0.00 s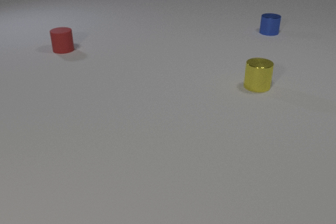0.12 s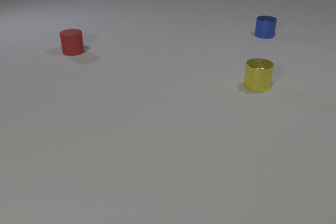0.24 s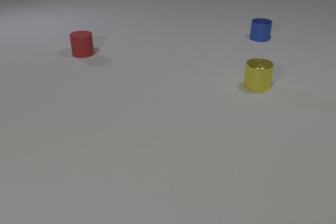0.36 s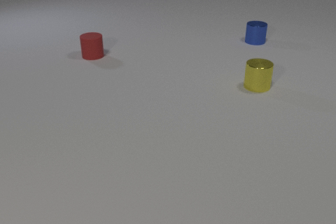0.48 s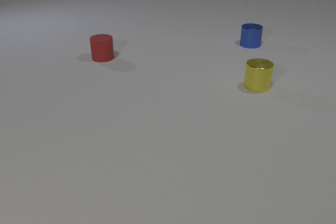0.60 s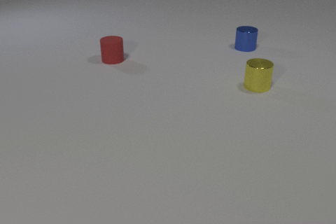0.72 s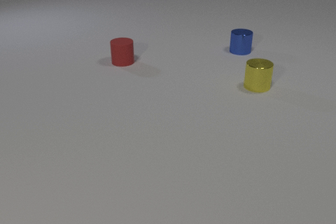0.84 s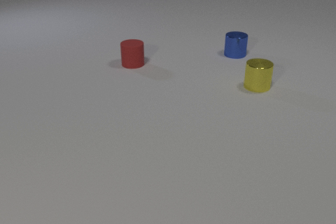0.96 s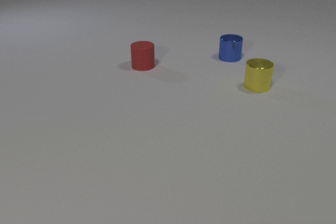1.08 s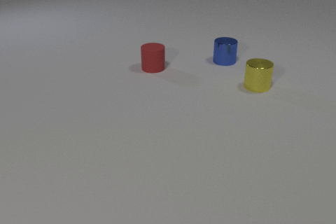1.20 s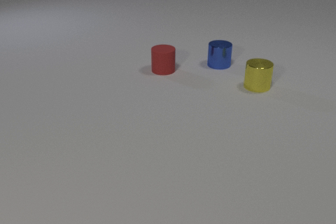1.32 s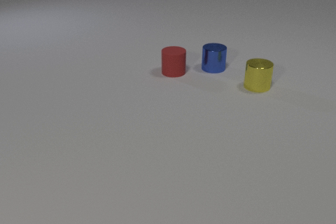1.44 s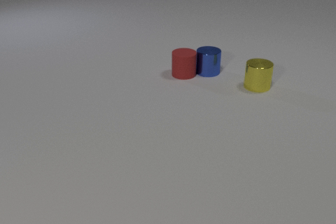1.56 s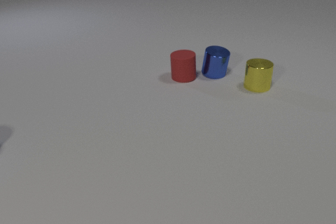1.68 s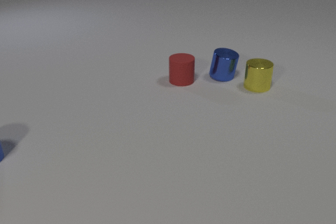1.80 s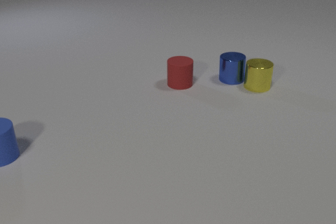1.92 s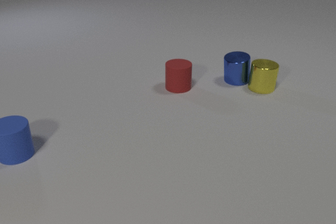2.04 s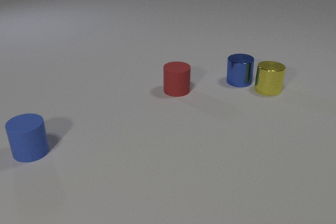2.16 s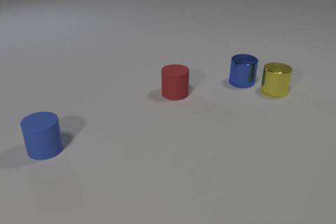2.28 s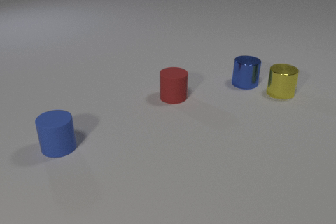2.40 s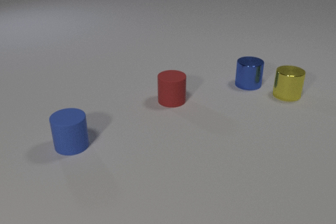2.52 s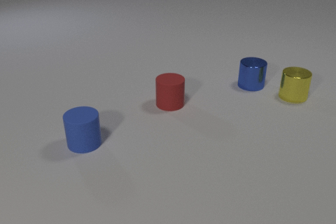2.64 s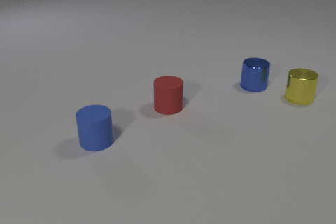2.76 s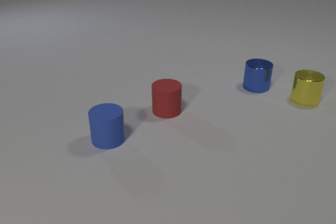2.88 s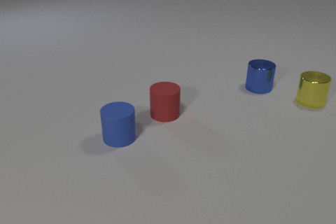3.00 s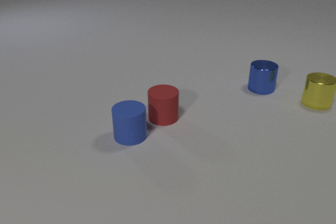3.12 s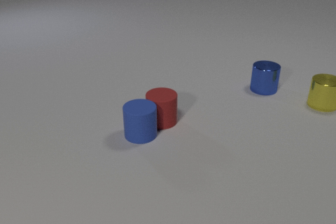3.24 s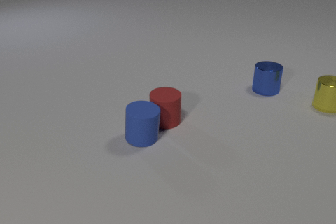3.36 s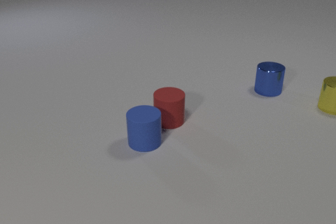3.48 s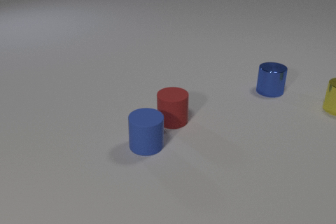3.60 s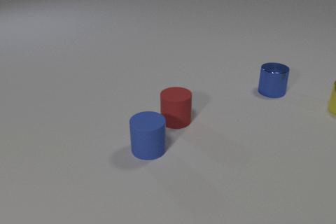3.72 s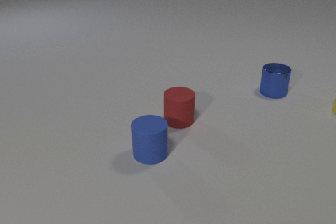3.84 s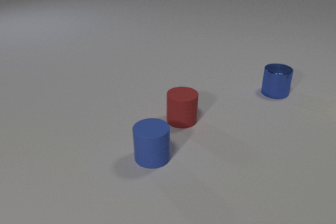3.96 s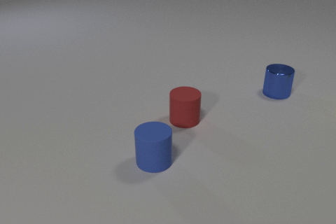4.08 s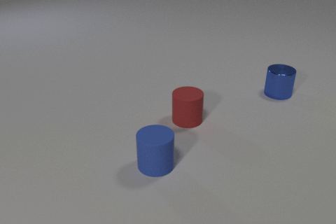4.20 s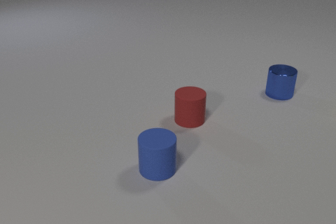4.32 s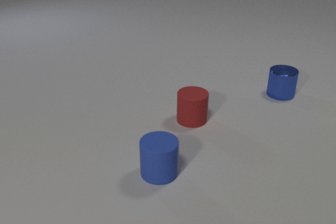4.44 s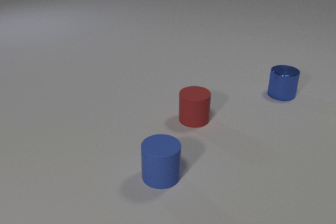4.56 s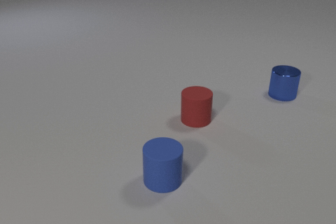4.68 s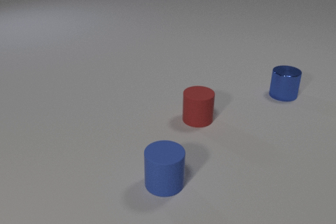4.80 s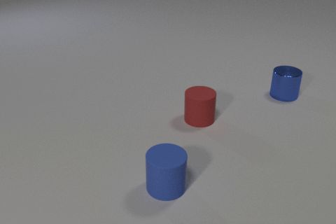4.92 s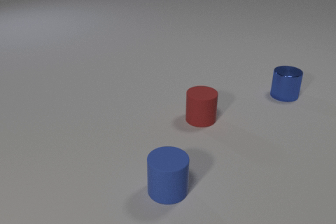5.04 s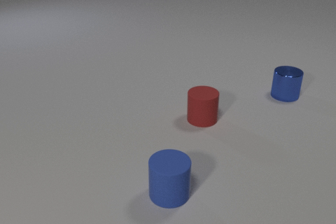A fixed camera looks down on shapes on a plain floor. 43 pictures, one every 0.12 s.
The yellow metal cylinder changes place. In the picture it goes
to the right.
The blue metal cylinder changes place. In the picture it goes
toward the camera.
0.00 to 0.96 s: The red rubber cylinder slides to the right and toward the camera. The blue metal cylinder slides toward the camera and to the left.
0.96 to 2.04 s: The red rubber cylinder slides toward the camera and to the right. The blue metal cylinder slides toward the camera. The blue rubber cylinder comes in at the left edge, slides to the right. The yellow metal cylinder slides to the right. The red rubber cylinder and the blue metal cylinder collide. The blue metal cylinder and the yellow metal cylinder collide.
2.04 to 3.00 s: The red rubber cylinder slides toward the camera. The blue metal cylinder slides to the right and toward the camera. The blue rubber cylinder slides to the right. The yellow metal cylinder slides to the right.
3.00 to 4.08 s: The red rubber cylinder slides to the right. The blue metal cylinder slides to the right and toward the camera. The blue rubber cylinder slides toward the camera and to the right. The yellow metal cylinder slides to the right, leaves at the right edge. The red rubber cylinder and the blue rubber cylinder collide.
4.08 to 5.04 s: The red rubber cylinder slides to the right. The blue metal cylinder slides to the right. The blue rubber cylinder slides toward the camera.
What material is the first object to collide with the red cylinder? metal.
What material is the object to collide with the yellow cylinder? metal.
Are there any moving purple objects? no.
